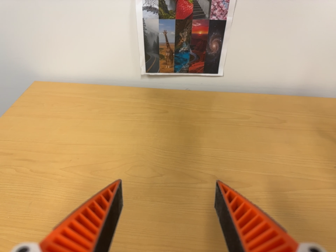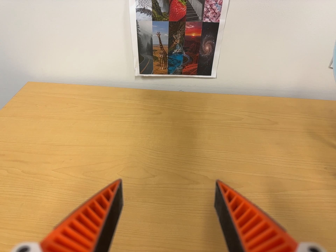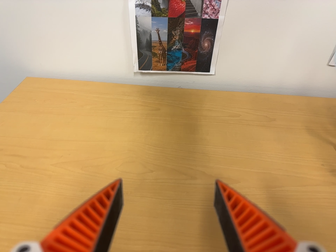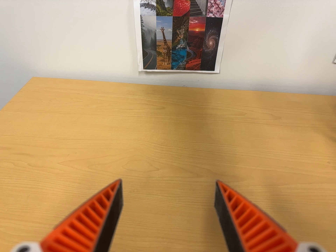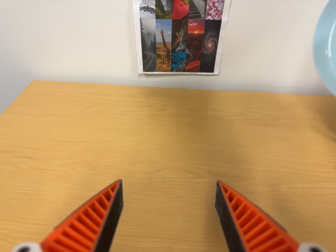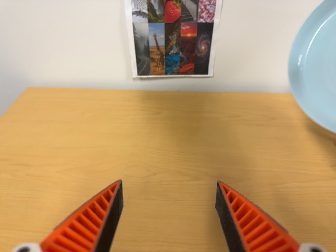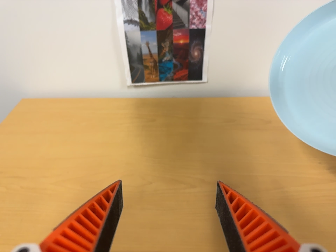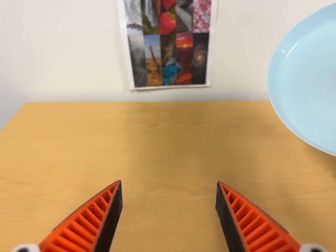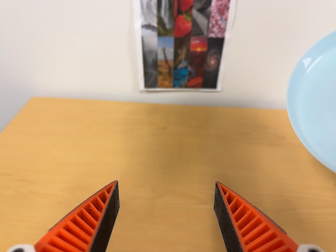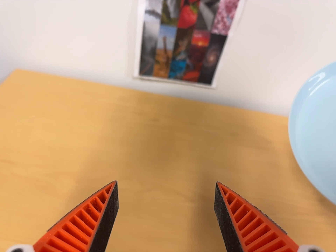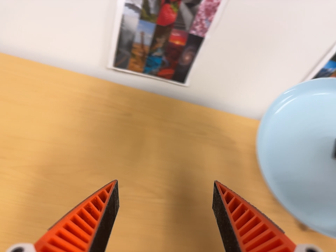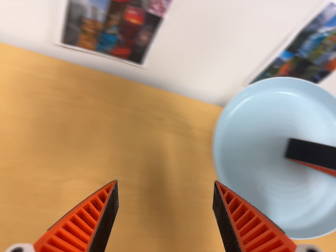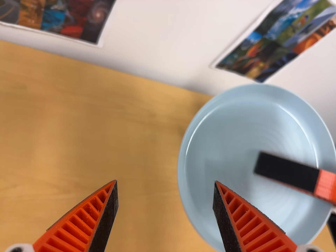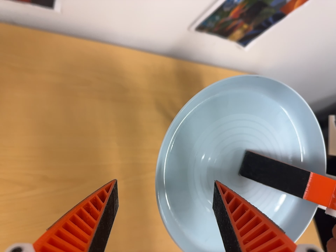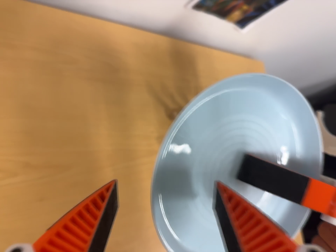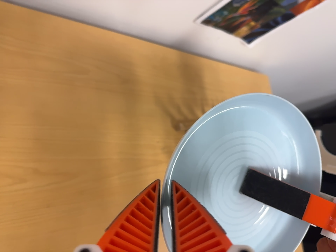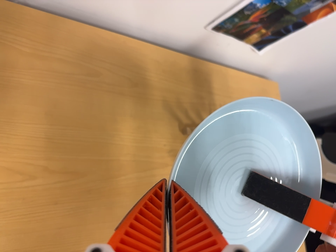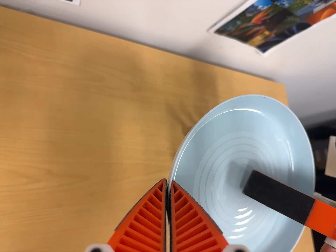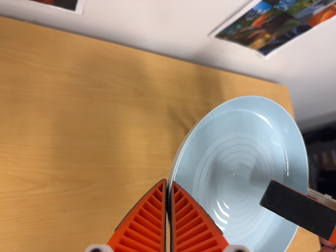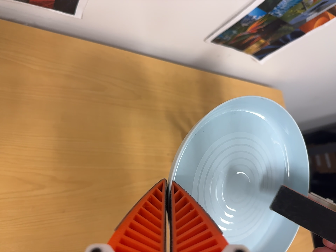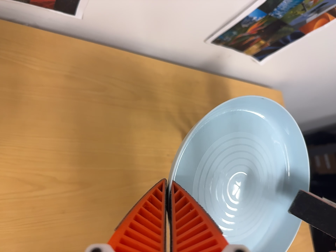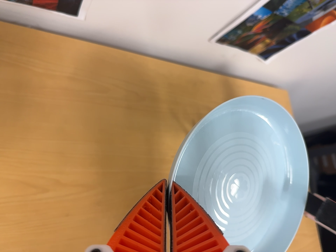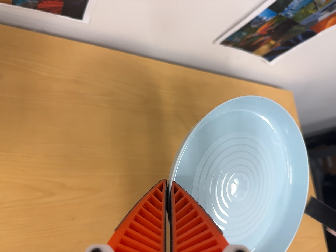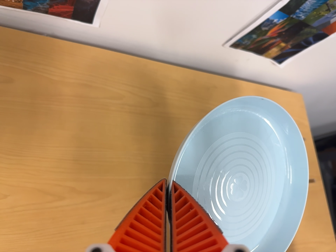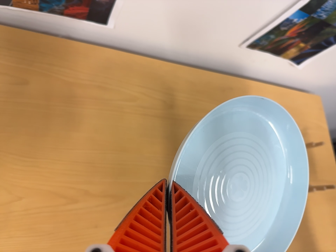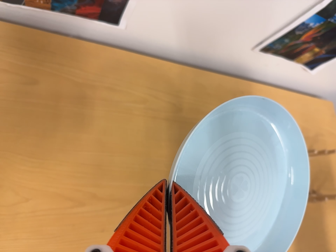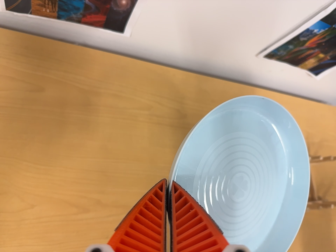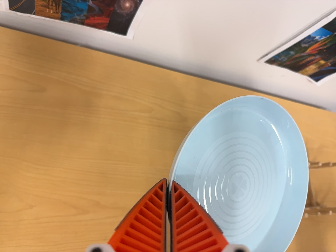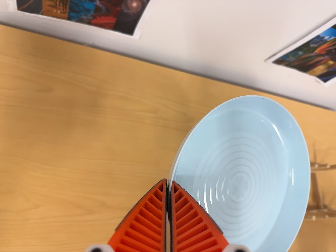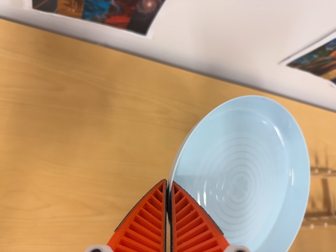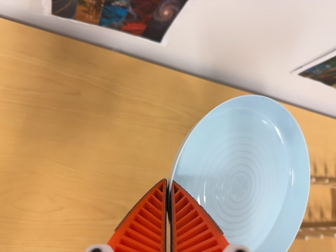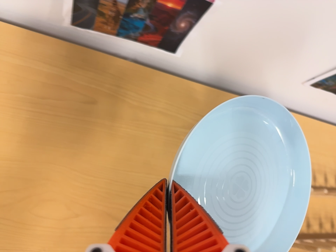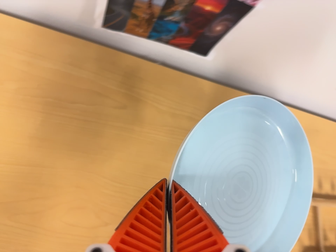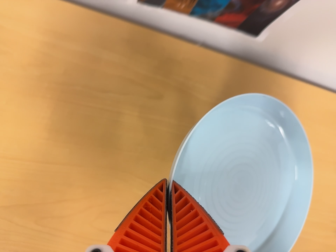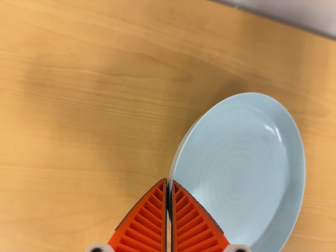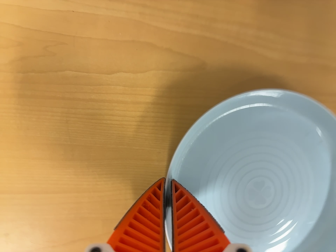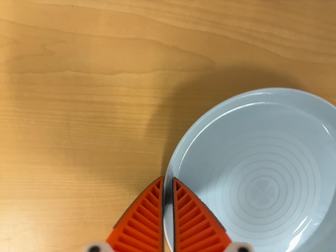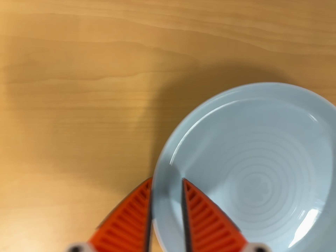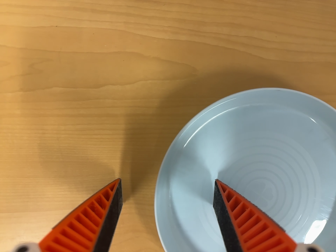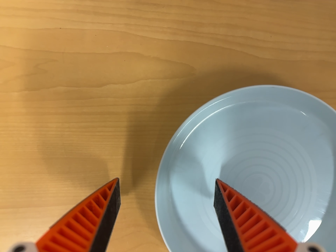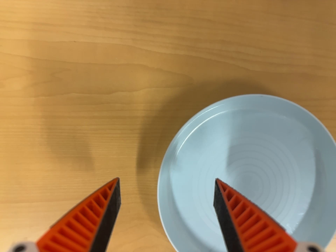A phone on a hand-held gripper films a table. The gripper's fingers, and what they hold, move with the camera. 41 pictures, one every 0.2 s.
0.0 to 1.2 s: The camera shifts only a little, or ends up much as it began.
1.2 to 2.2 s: The camera pans to its right by about 20 degrees. It travels toward the top of its view and to its left, about 14 cm. Its aim tips toward the bottom of its view by about 15 degrees. It rolls about its line of sight by about 15 degrees, and the scene rotates clockwise.
2.2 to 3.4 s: The camera travels toward the top of its view and forward, about 16 cm. Its aim tips toward the bottom of its view by about 20 degrees.
3.4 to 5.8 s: The camera swings to its left by about 10 degrees, and the scene slides to the right.
5.8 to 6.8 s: The camera pans to its left by about 15 degrees. It travels forward, to its left and toward the top of its view, about 20 cm, so what stands in front looms larger. Its aim tips toward the bottom of its view by about 10 degrees.
6.8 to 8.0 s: The camera travels toward the top of its view, about 7 cm.
The film runs backward here.
